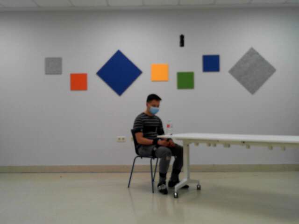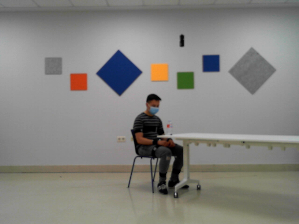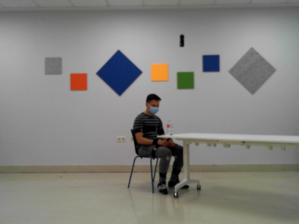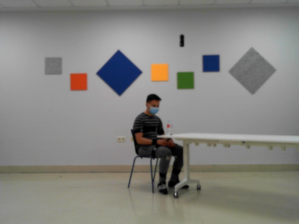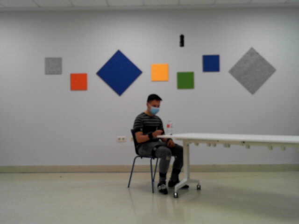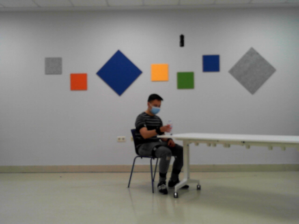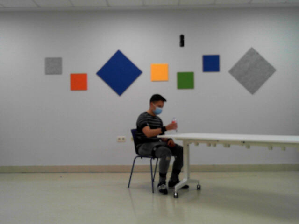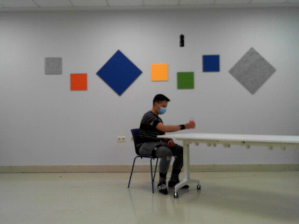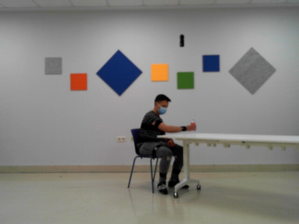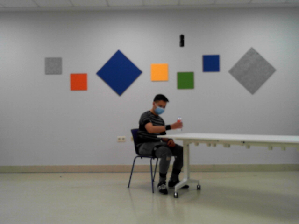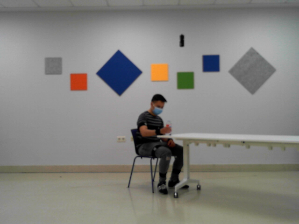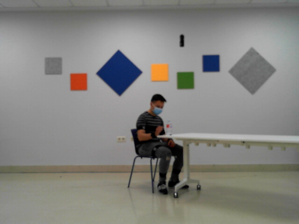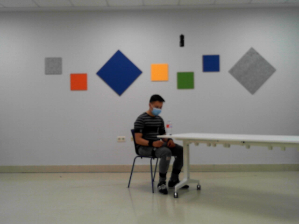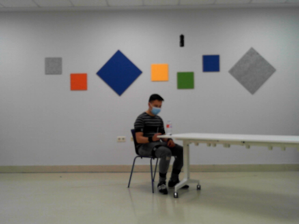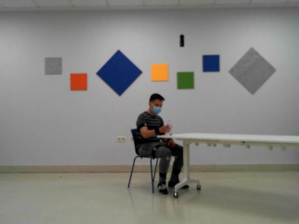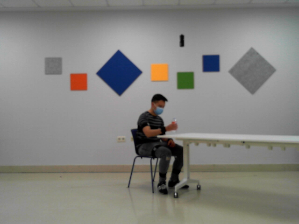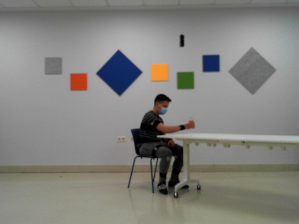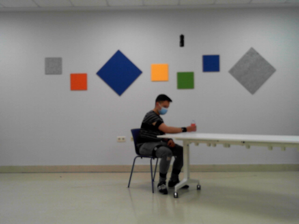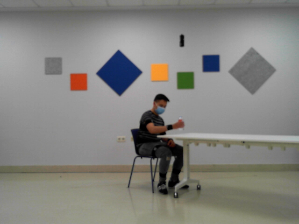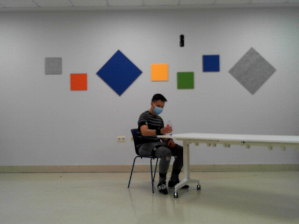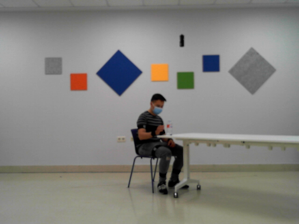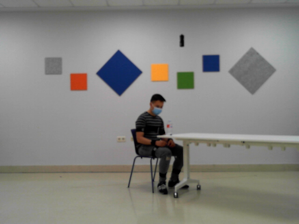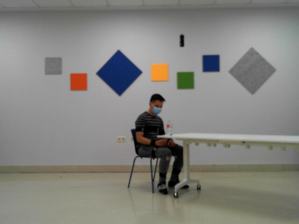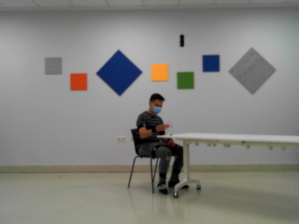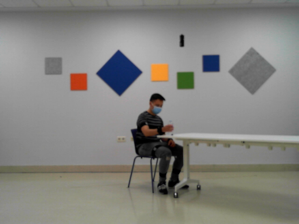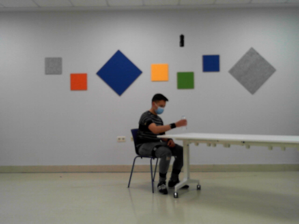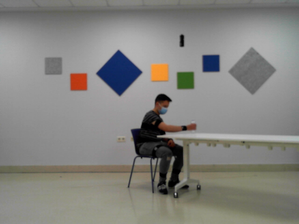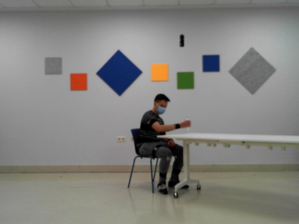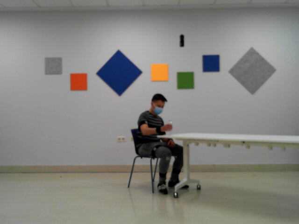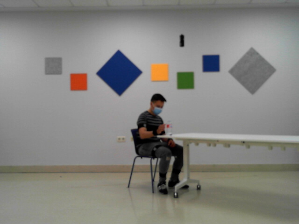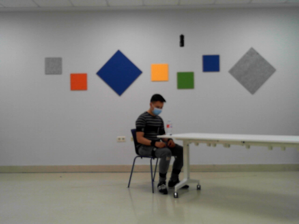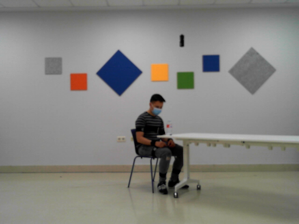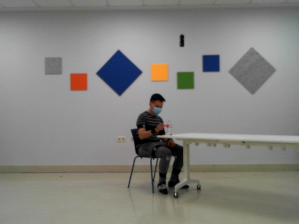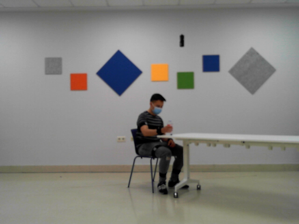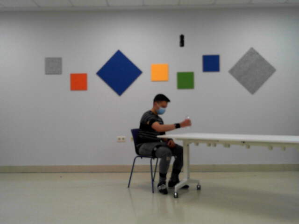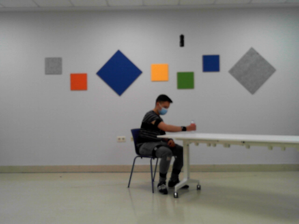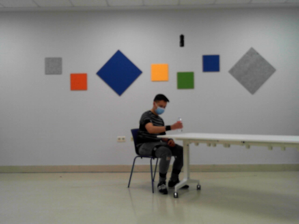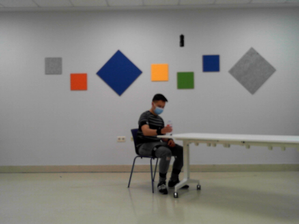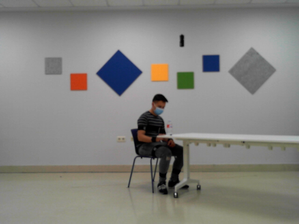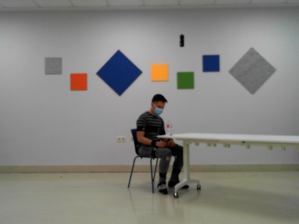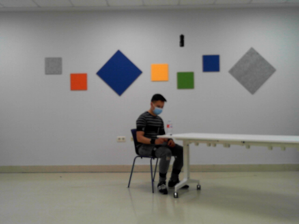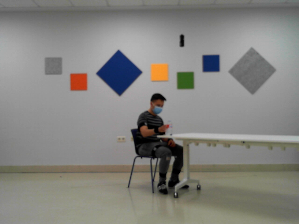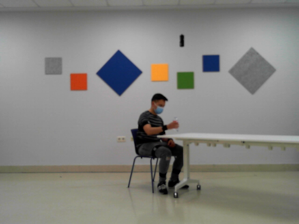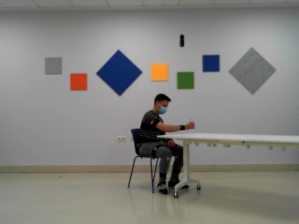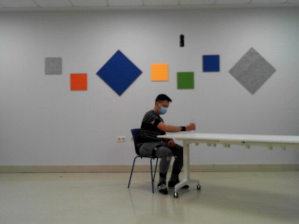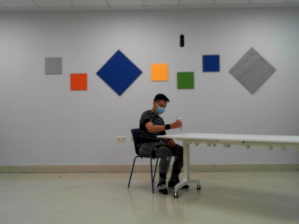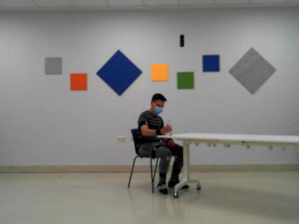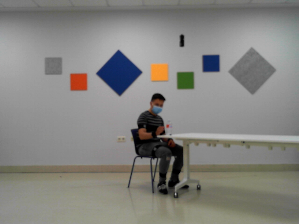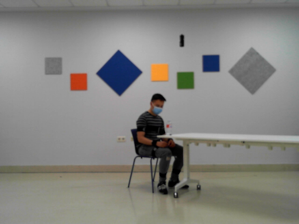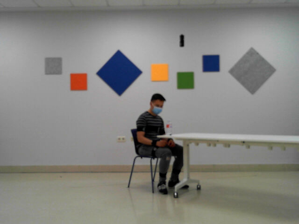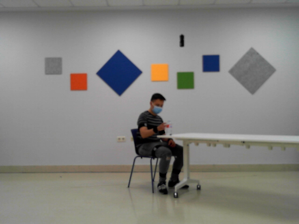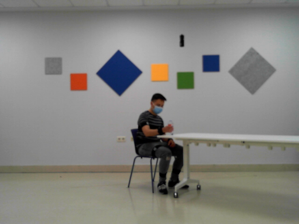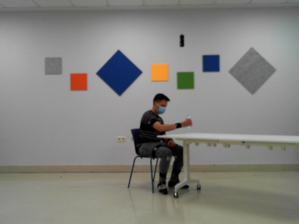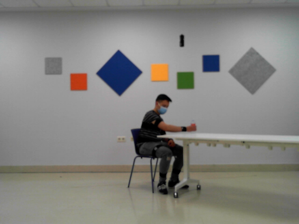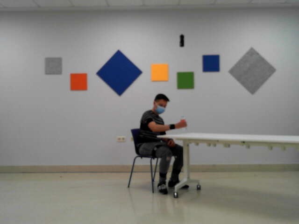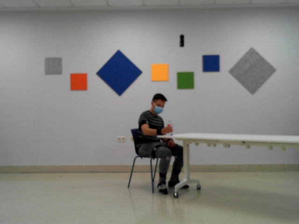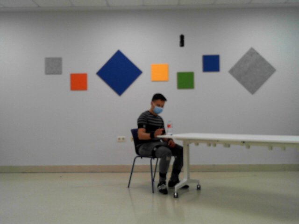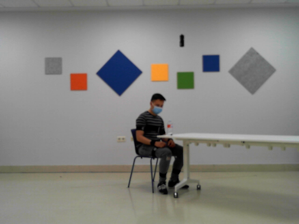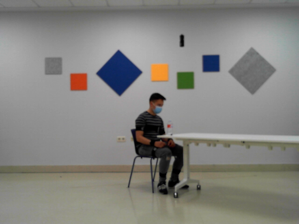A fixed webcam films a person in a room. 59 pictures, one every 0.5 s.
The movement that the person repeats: Move a bottle from side to side, right hand.
